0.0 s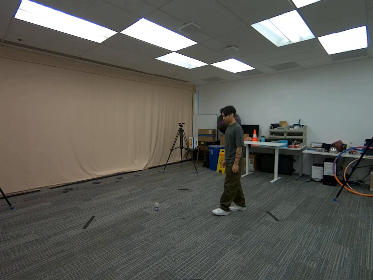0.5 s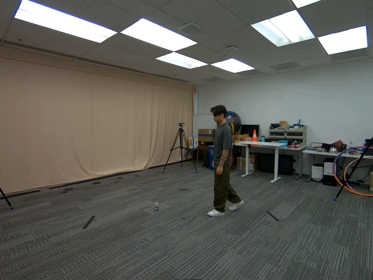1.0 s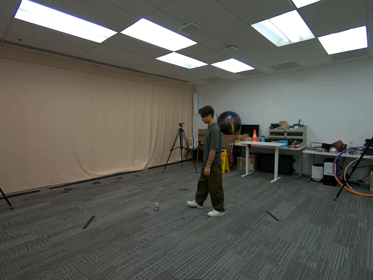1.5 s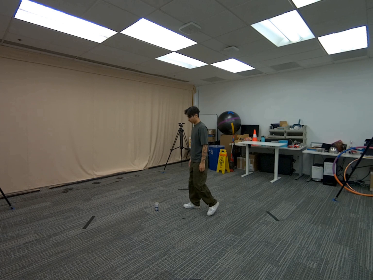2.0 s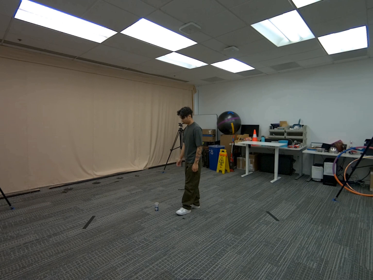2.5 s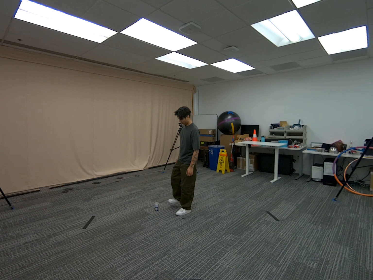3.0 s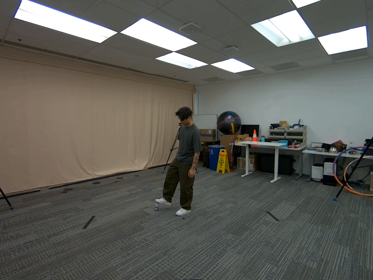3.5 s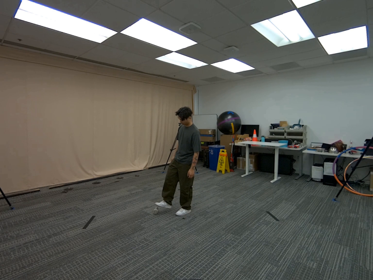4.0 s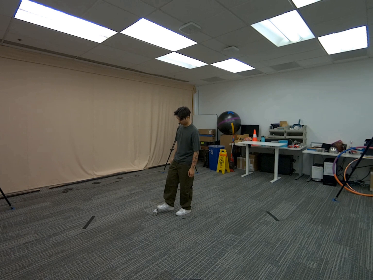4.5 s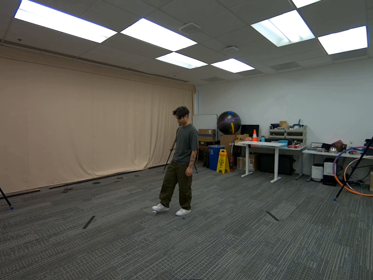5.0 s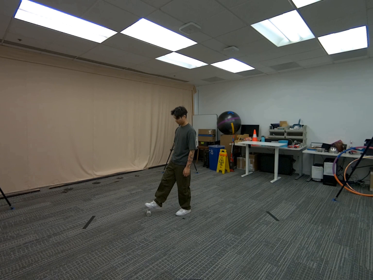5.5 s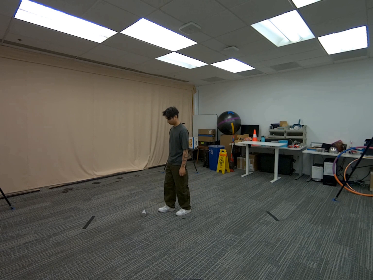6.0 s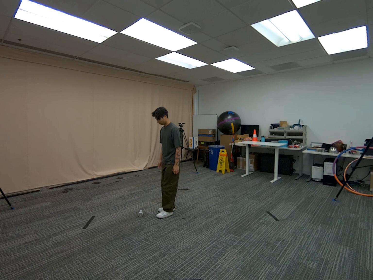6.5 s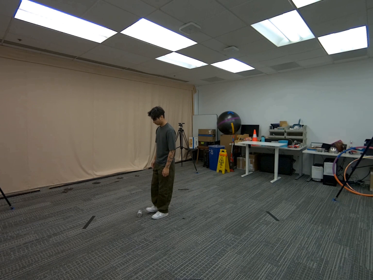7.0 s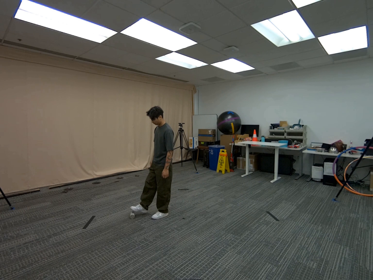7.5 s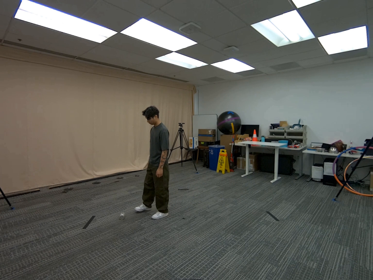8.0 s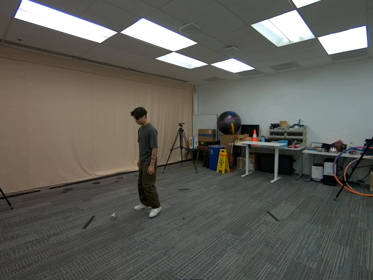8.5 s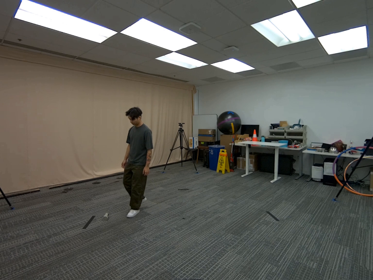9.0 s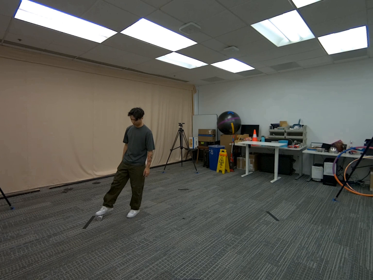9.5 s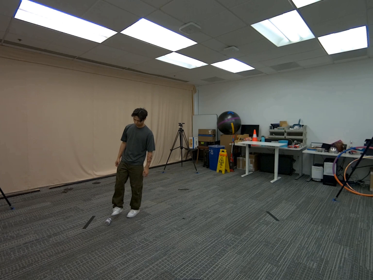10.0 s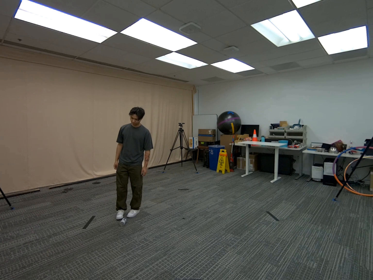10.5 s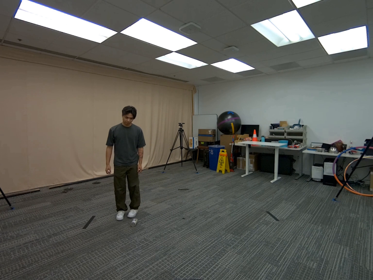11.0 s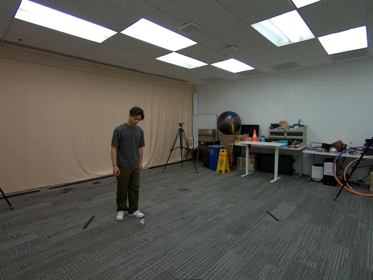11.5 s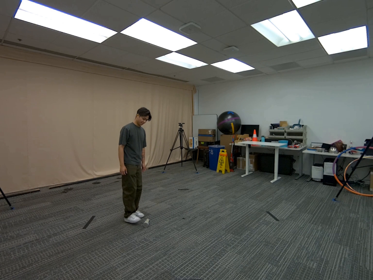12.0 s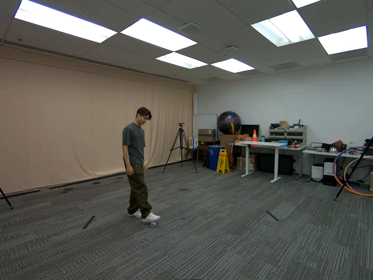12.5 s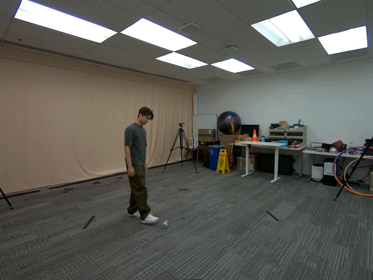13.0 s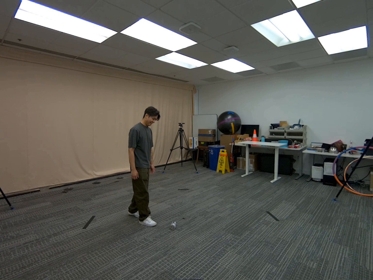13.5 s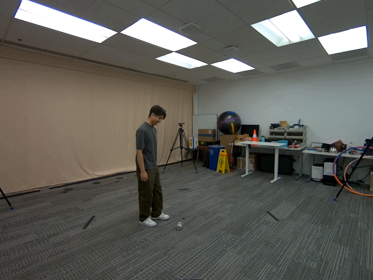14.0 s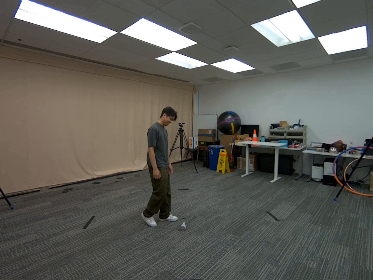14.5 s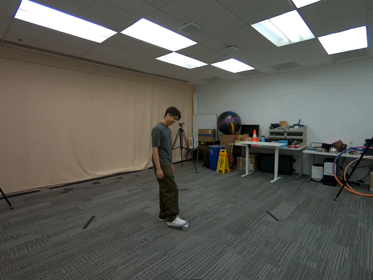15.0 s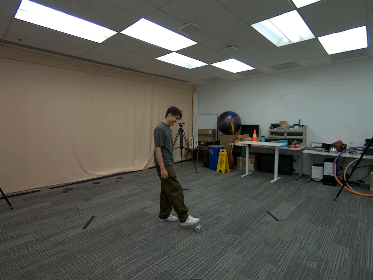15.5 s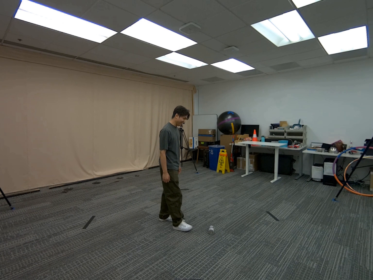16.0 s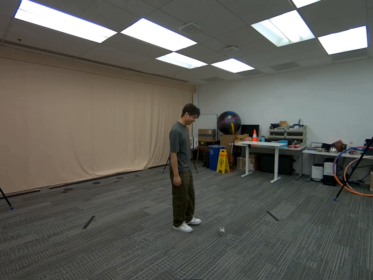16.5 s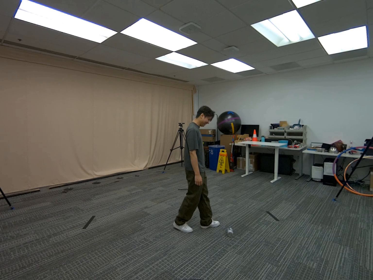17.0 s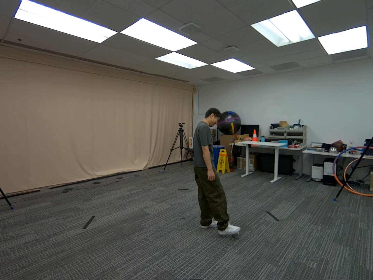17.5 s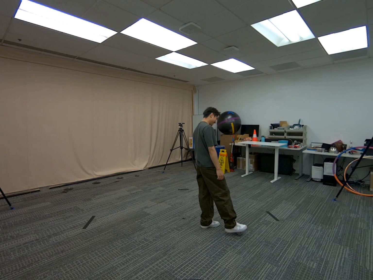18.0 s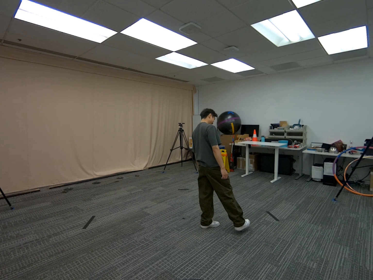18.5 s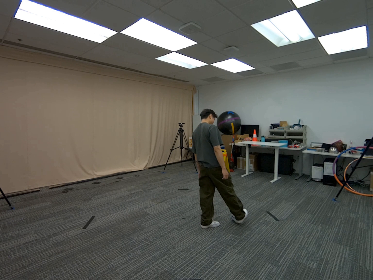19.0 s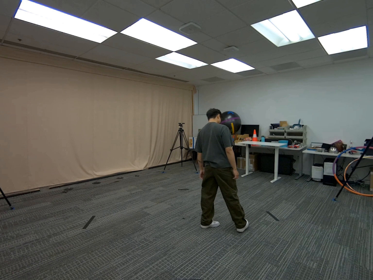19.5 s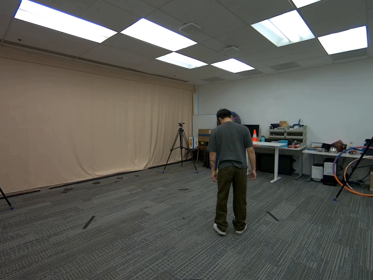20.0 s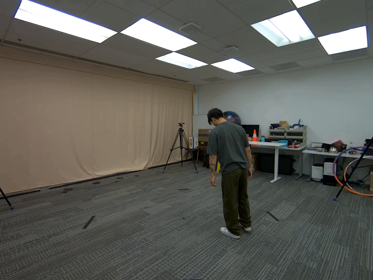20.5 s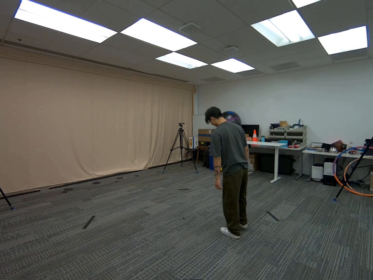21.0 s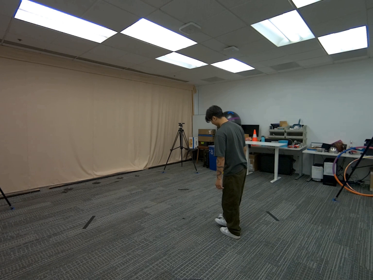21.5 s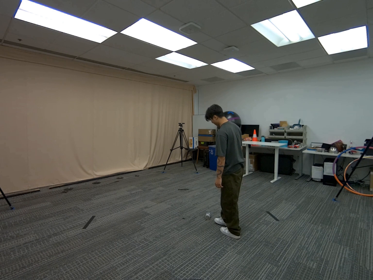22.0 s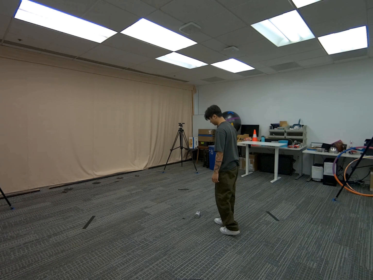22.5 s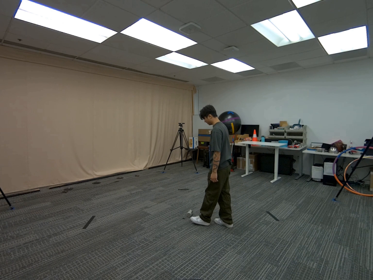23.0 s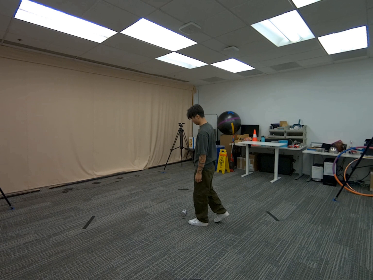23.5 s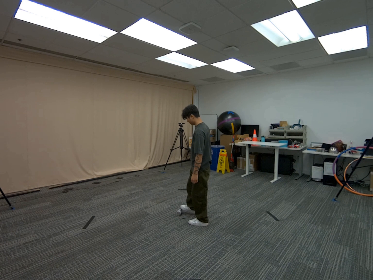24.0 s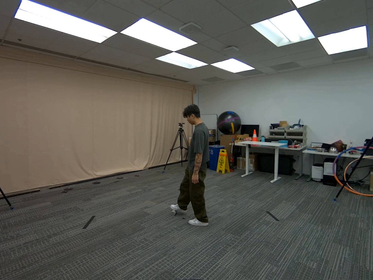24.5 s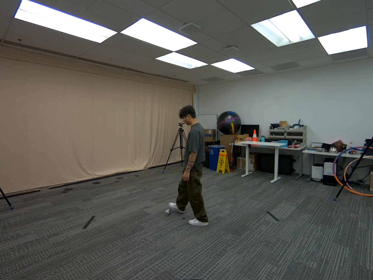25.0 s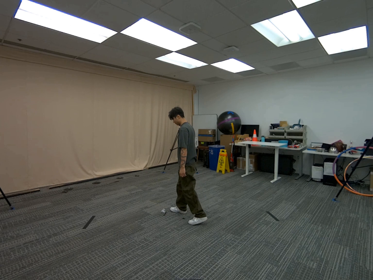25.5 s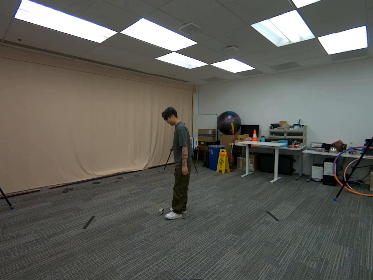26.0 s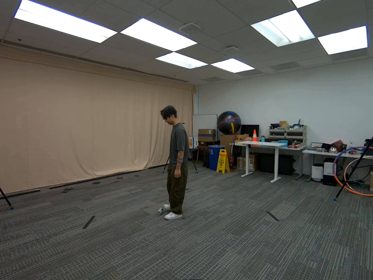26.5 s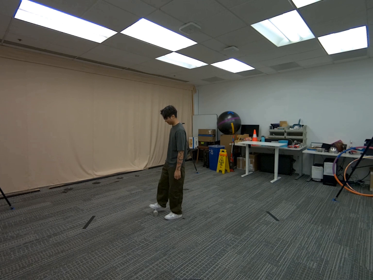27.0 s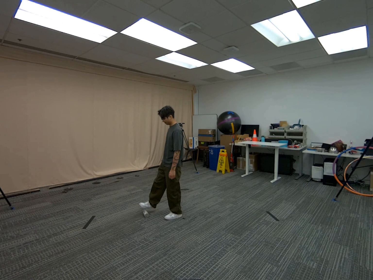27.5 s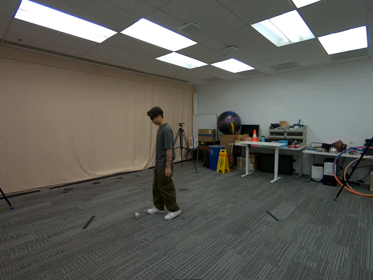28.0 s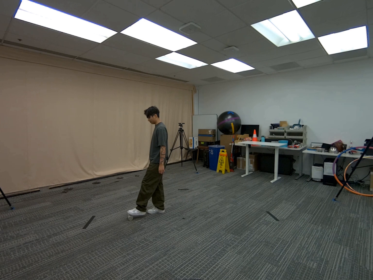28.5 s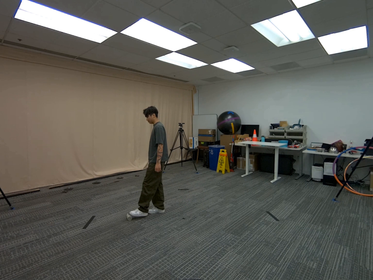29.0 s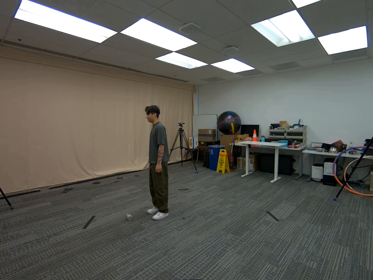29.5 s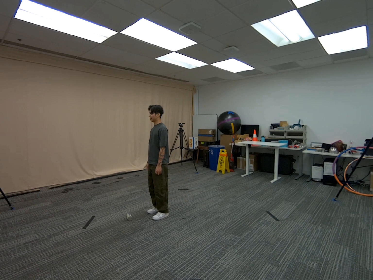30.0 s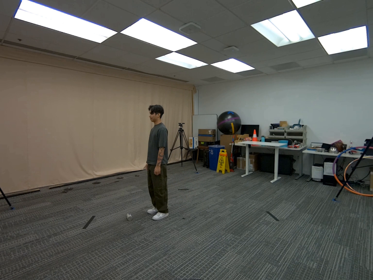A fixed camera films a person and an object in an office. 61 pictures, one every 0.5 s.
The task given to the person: Walk over to the can on the ground and use your foot to roll the can across the floor.
